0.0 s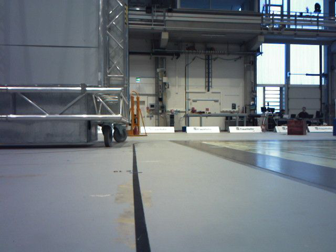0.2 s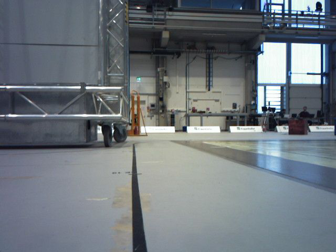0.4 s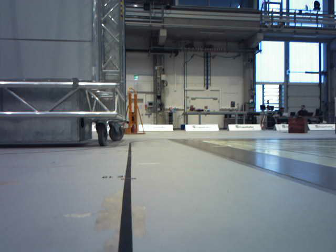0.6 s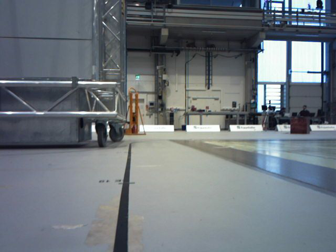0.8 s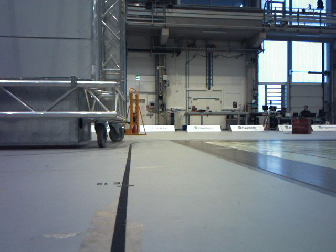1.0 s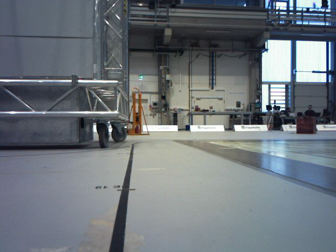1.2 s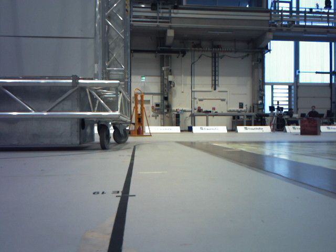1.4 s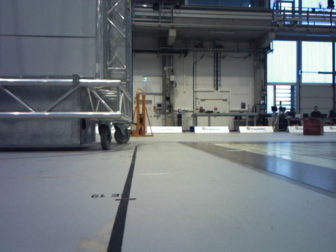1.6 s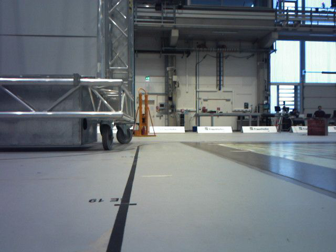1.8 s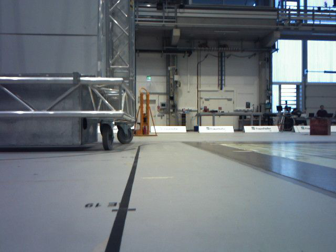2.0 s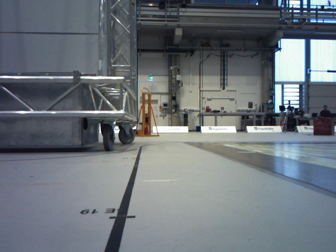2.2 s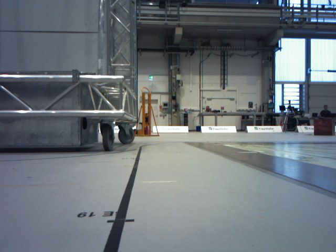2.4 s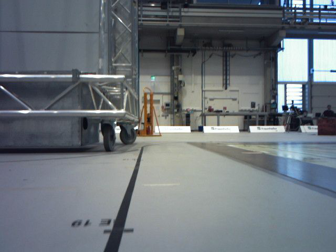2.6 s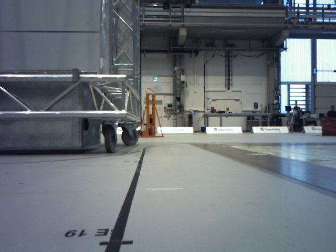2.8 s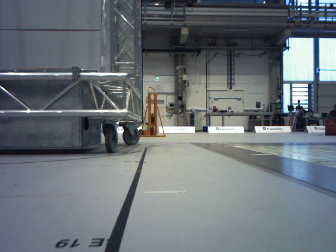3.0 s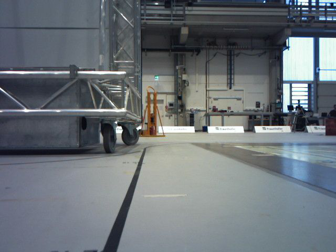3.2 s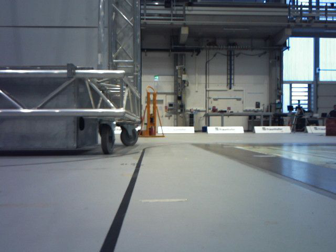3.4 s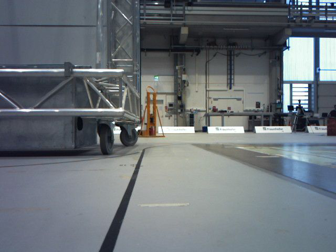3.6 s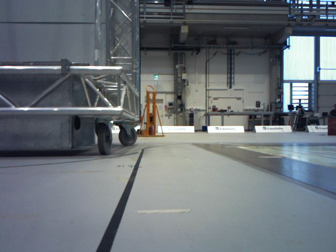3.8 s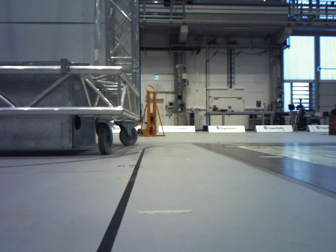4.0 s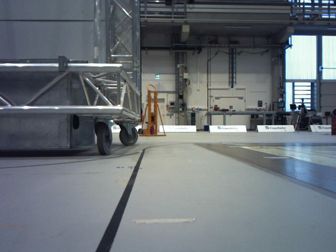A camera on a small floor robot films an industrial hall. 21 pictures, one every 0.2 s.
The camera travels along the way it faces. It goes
forward.
0.0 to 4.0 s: The camera travels forward, about 0.9 m, so what stands in front looms larger.
The film runs forward here.
